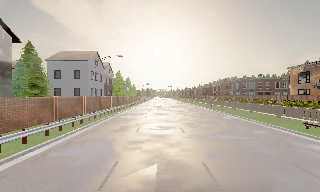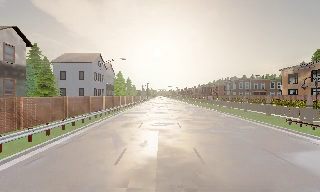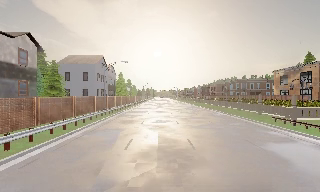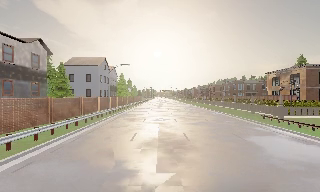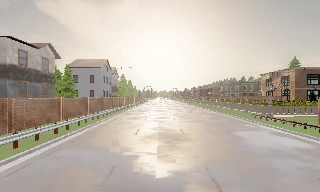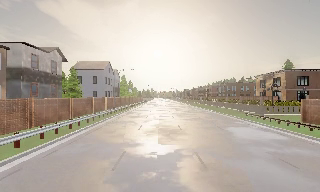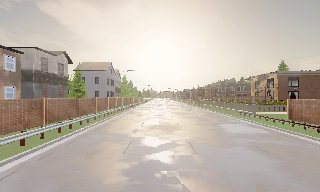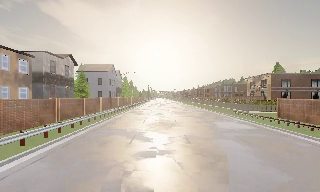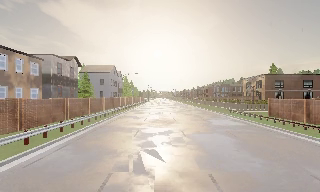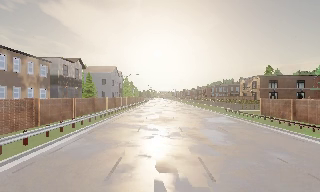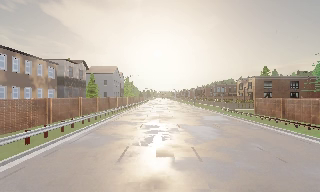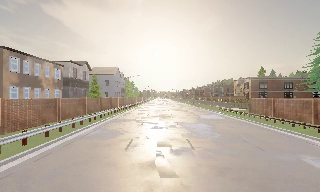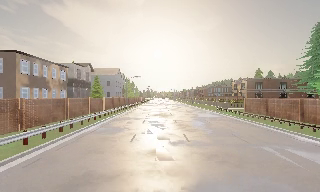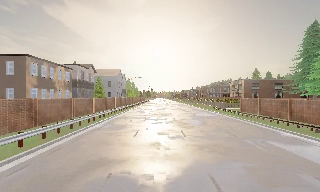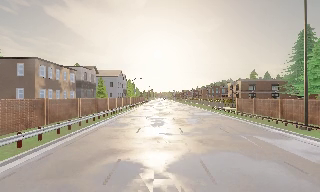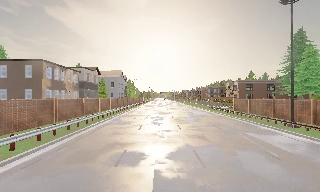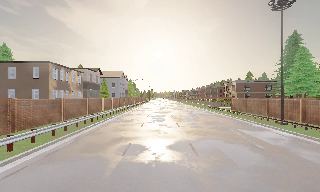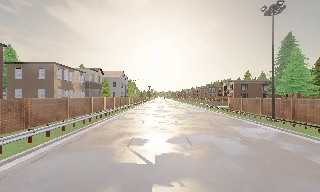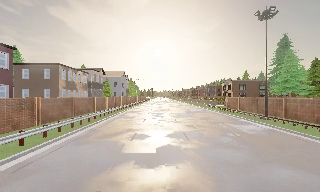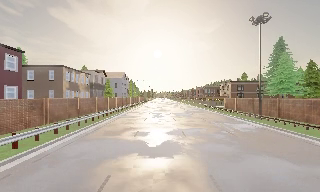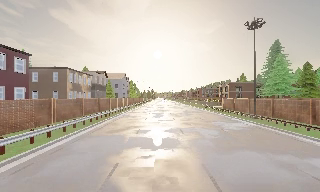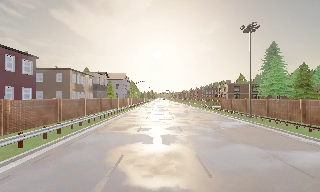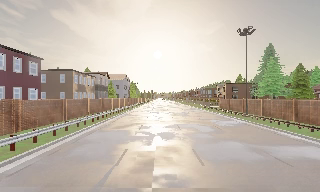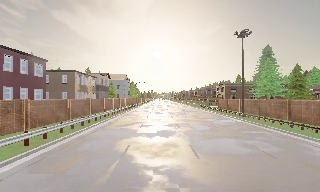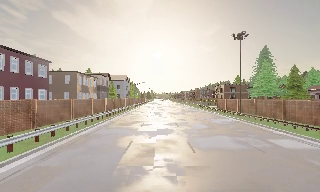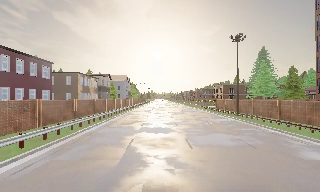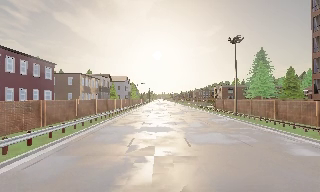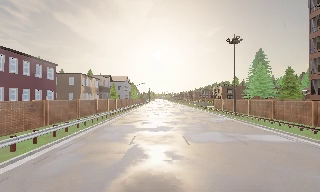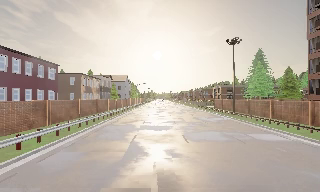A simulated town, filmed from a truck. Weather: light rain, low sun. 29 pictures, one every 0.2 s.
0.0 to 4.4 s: The camera travels backward, about 30 m, so what stands in front gets smaller. It loses speed.
4.4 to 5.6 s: The camera travels backward, about 3.5 m, so what stands in front gets smaller. It loses speed.
The film runs backward here.
